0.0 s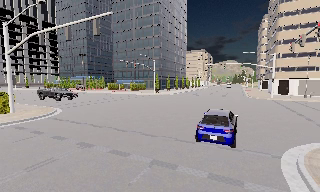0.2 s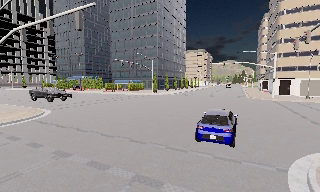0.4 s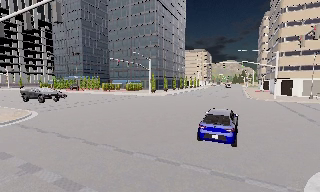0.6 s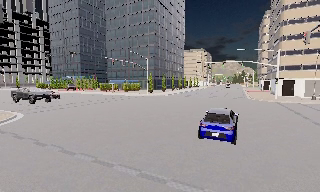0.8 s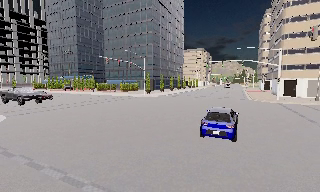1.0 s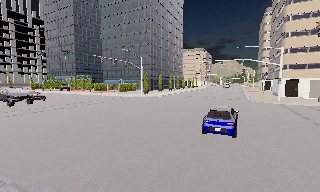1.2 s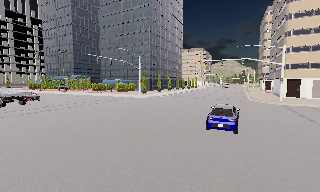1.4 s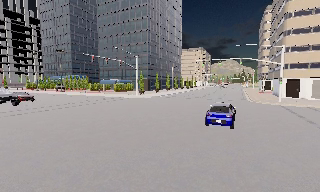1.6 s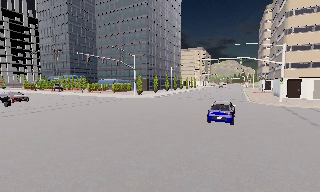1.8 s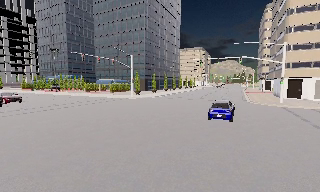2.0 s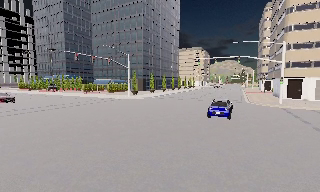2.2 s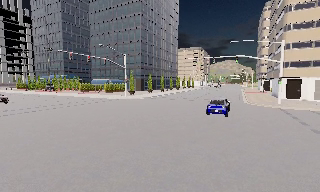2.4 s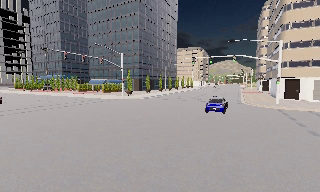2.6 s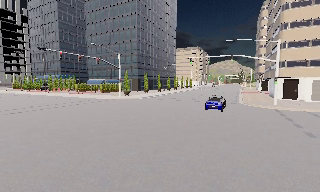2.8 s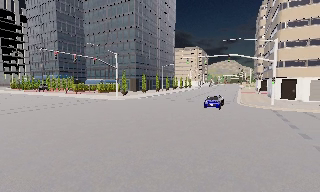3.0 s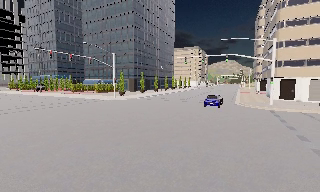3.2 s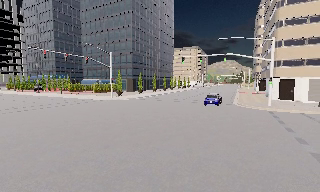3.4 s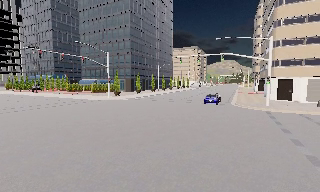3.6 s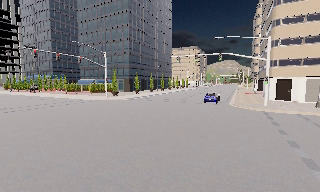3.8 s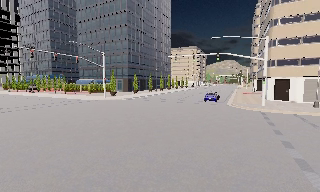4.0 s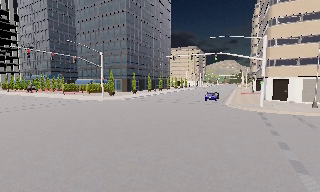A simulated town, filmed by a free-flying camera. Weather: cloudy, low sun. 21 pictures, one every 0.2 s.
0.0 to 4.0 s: The camera travels forward and to its right, about 13 m, so what stands in front looms larger. It loses speed.
The film runs forward here.
